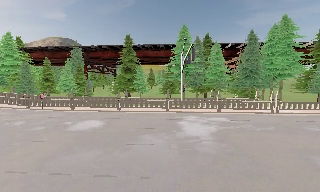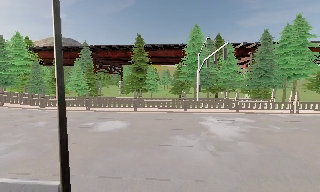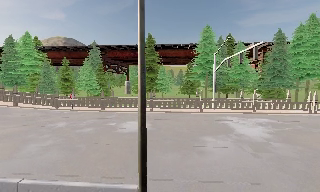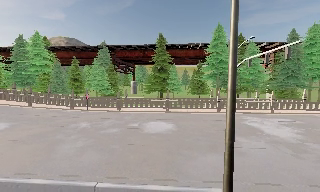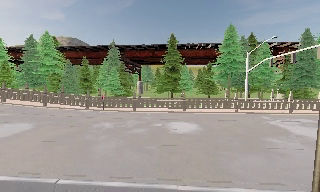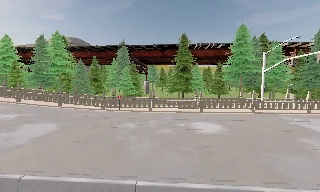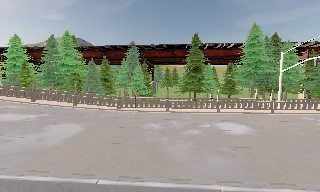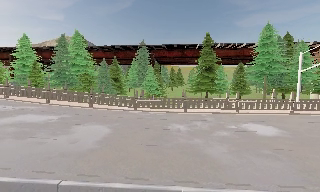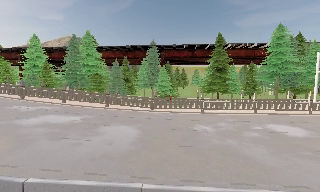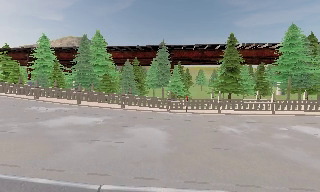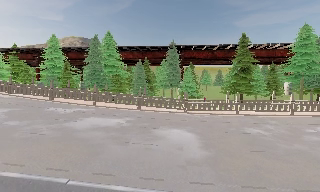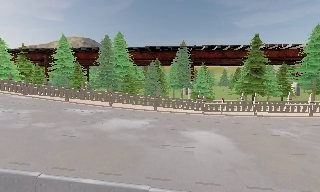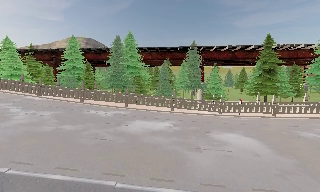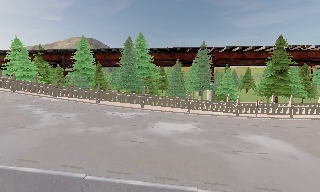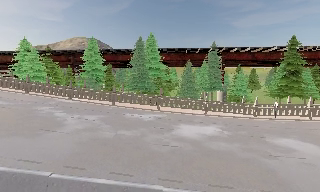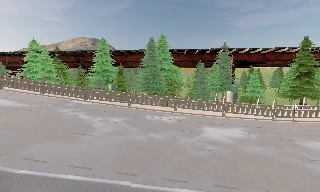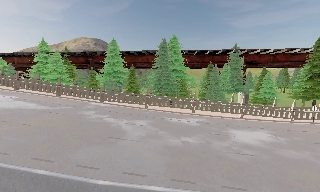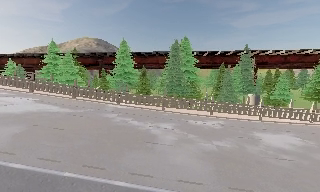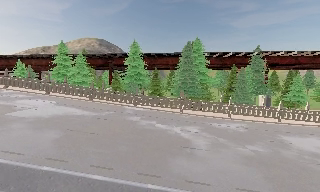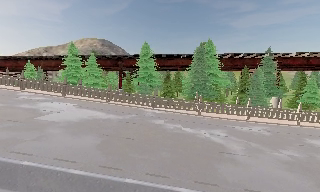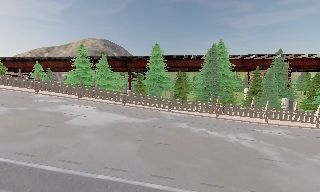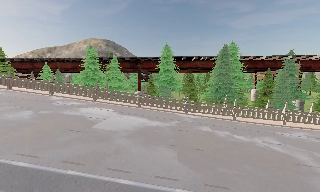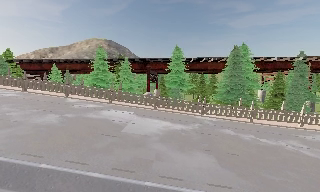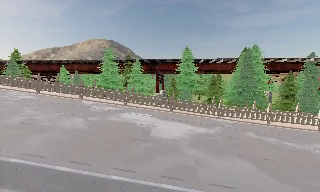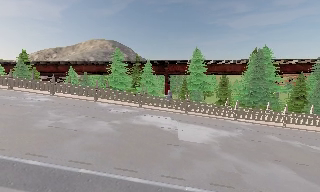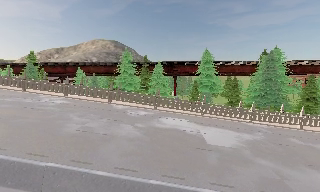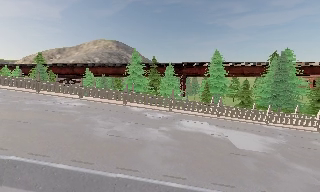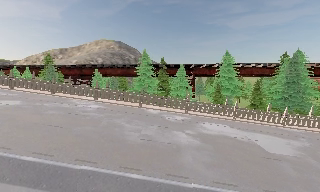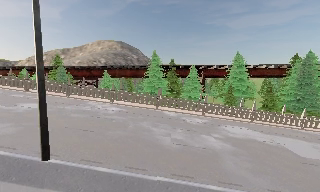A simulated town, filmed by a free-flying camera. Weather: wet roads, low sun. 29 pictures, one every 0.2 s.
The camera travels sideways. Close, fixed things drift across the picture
to the right.
0.0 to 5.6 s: The camera travels to its left, about 60 m, so close, fixed things drift to the right.
The film runs backward here.
